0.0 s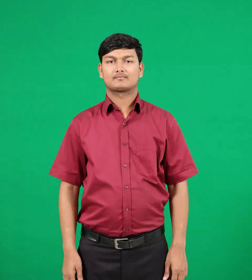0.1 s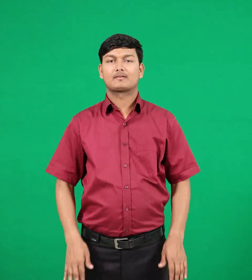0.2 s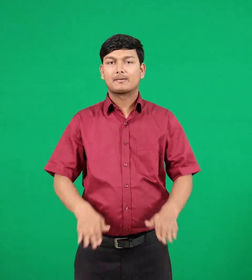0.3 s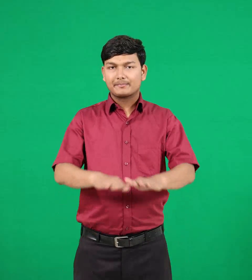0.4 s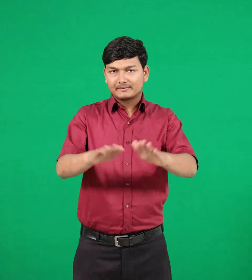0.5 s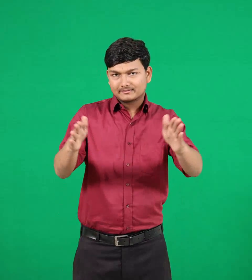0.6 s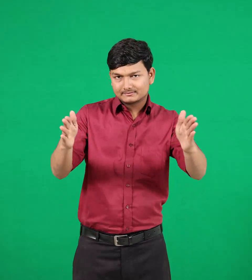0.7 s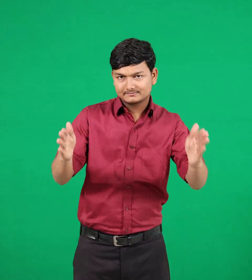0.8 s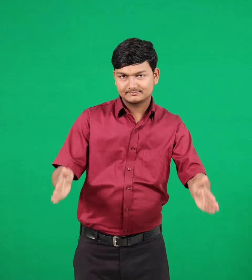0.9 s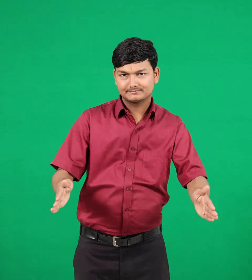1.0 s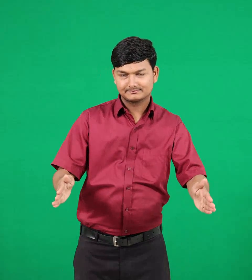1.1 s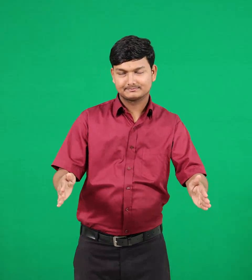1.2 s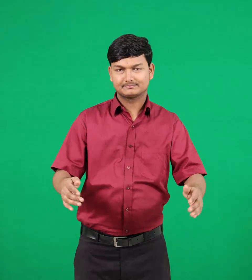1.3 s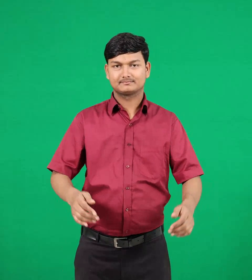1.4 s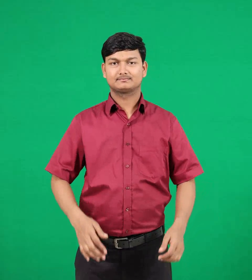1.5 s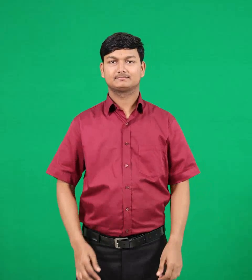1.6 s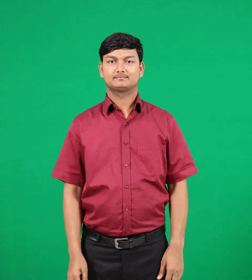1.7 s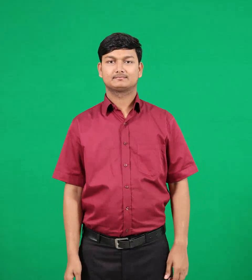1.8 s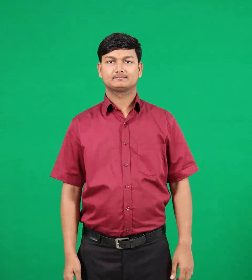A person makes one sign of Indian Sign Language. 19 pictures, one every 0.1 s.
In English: table
